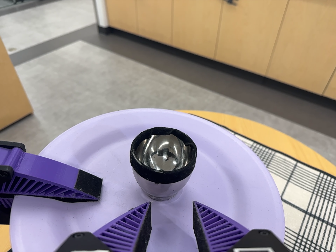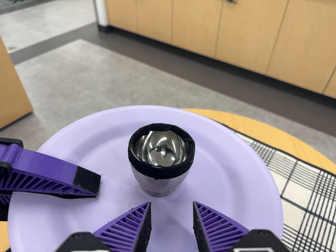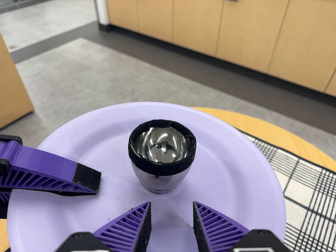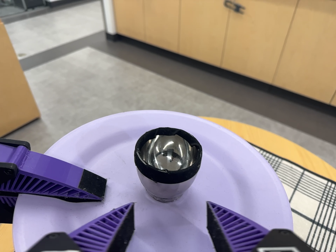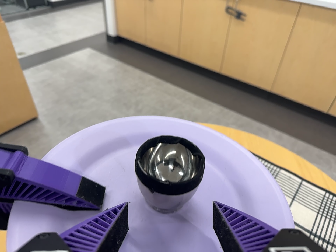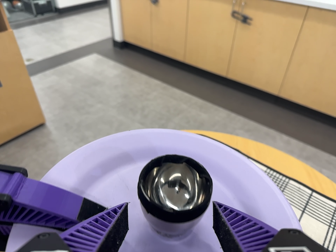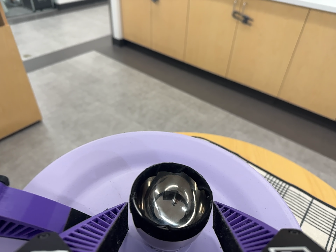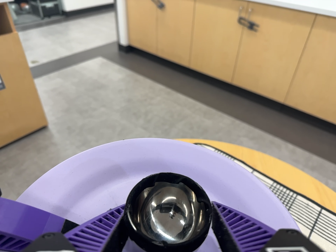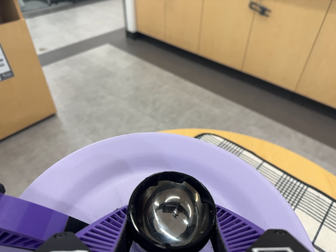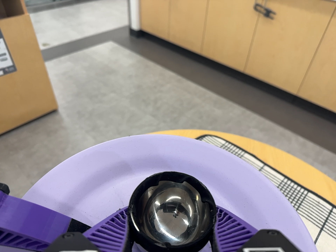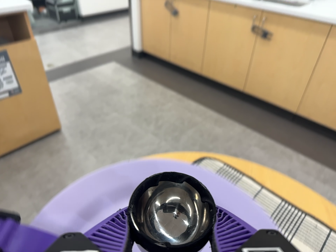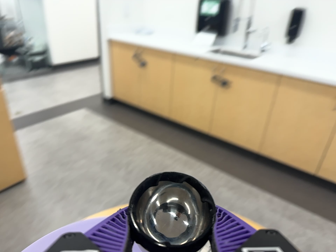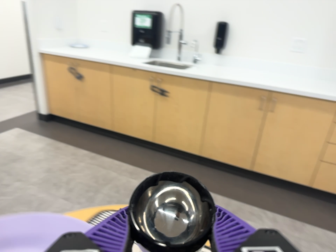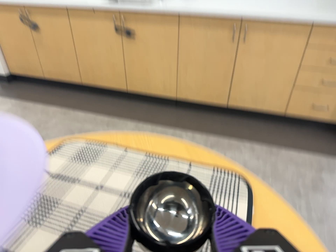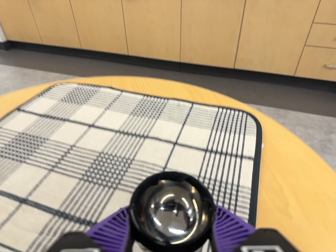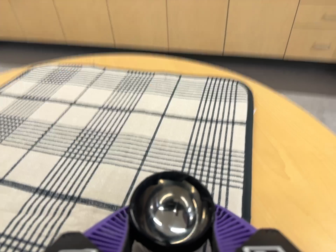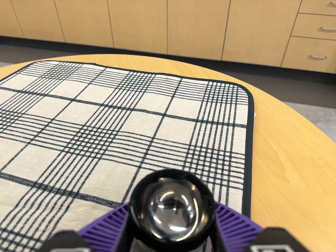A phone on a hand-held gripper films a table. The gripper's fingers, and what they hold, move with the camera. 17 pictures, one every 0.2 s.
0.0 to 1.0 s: The camera shifts only a little, or ends up much as it began.
1.0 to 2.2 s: The camera travels toward the top of its view, about 7 cm, so close, fixed things drift downward. Its aim tips toward the top of its view by about 10 degrees, and the scene shifts downward.
2.2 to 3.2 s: The scene slides to the left, as the camera pans about 20 degrees to its right. It travels toward the bottom of its view, forward and to its right, about 32 cm, so close, fixed things drift upward. Its aim tips toward the bottom of its view by about 15 degrees, and the scene shifts upward. It rolls about its line of sight by about 15 degrees, and the scene rotates counterclockwise.
The film runs forward here.
